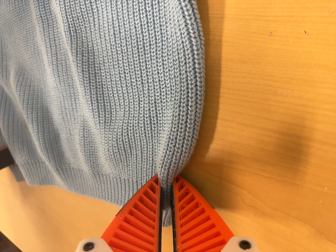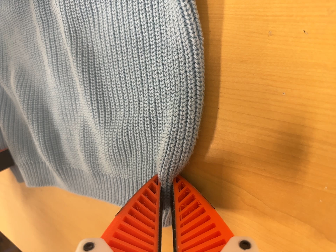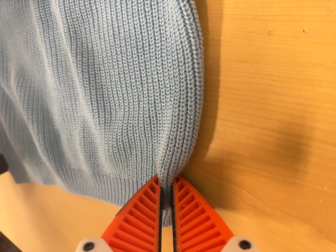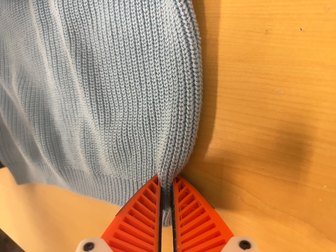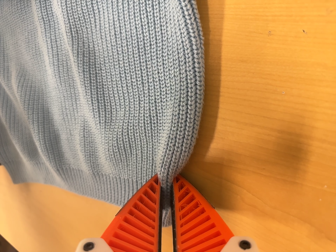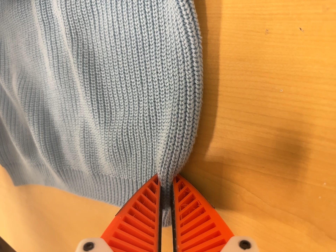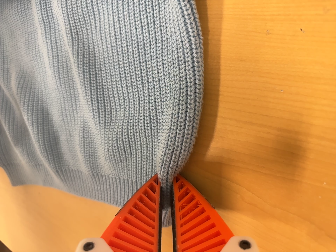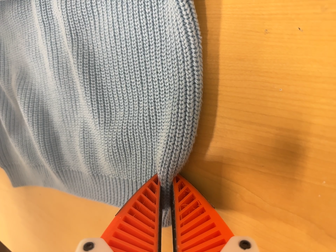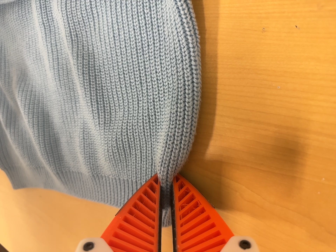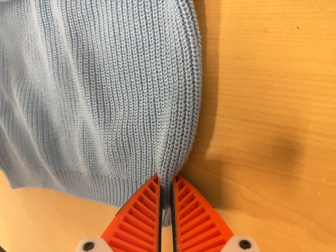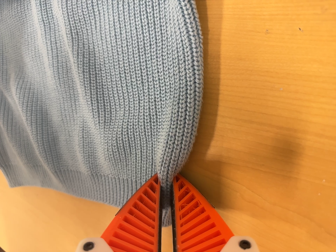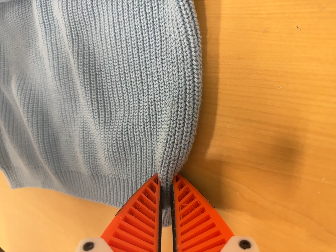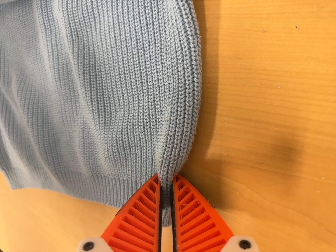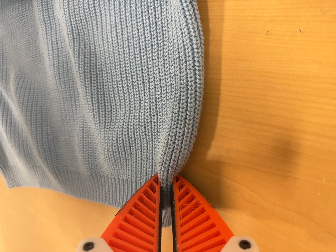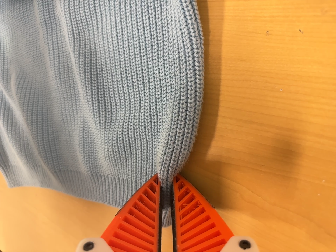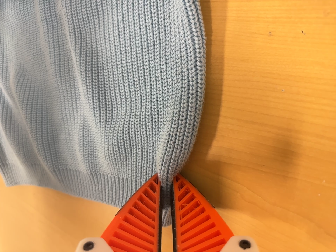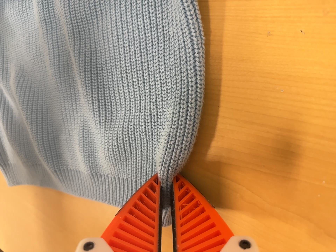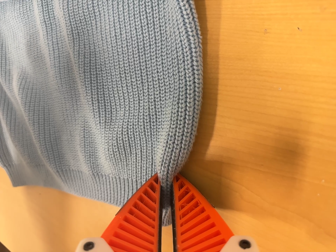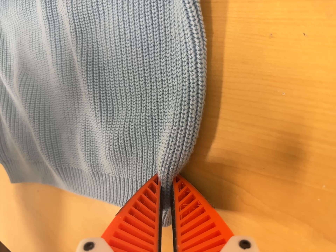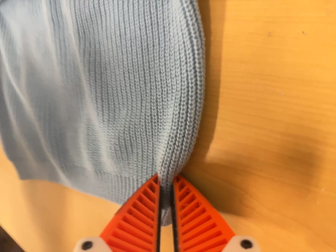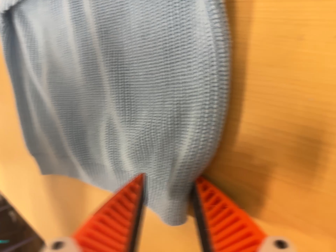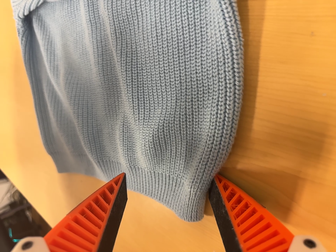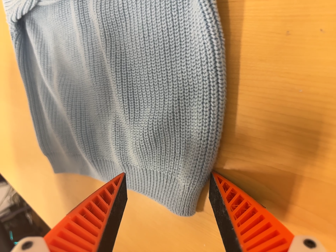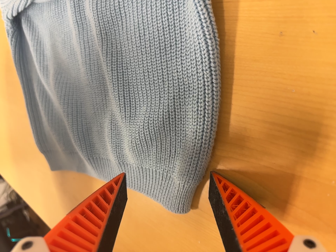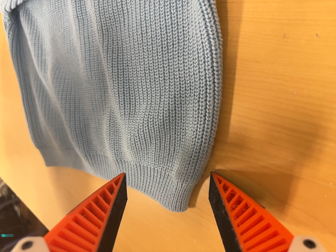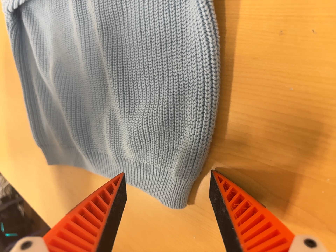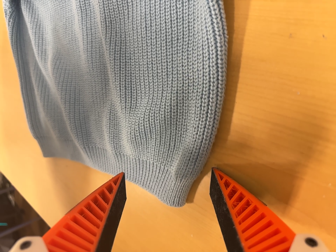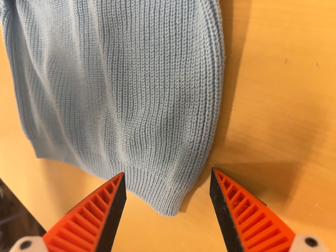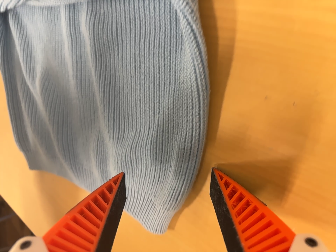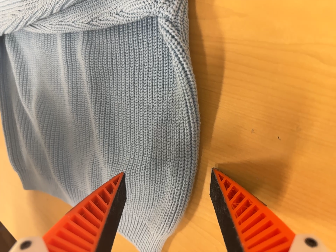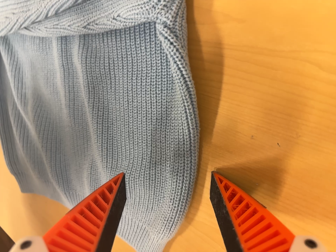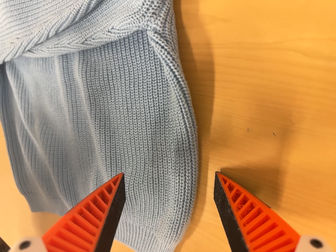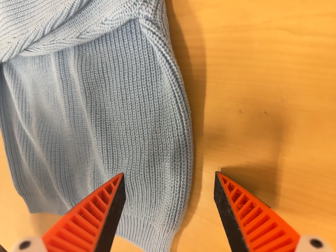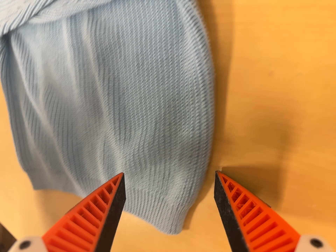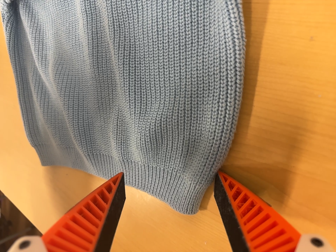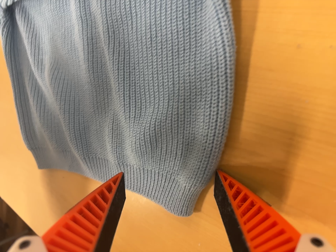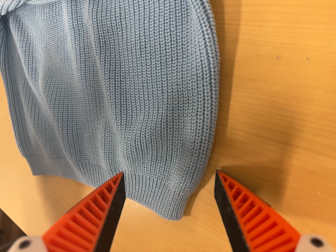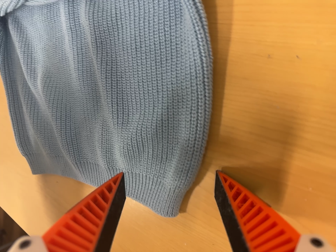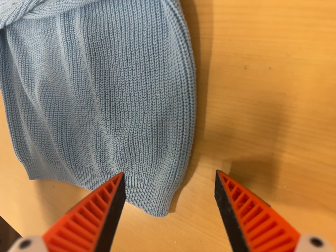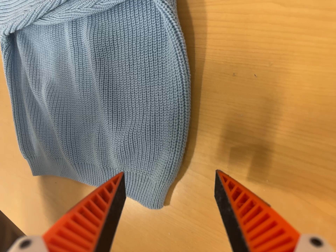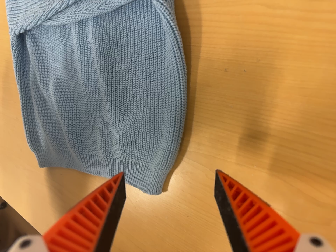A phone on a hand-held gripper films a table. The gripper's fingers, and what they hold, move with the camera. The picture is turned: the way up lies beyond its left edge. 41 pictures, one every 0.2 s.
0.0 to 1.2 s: The camera shifts only a little, or ends up much as it began.
1.2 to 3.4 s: The camera shifts only a little, or ends up much as it began.
3.4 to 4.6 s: The camera shifts only a little, or ends up much as it began.
4.6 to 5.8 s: The camera travels toward the top of its view, about 6 cm, so close, fixed things drift downward.
5.8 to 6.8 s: The camera travels toward the bottom of its view, about 7 cm, so close, fixed things drift upward.
6.8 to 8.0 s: The camera travels backward, about 9 cm, so what stands in front gets smaller.
The film runs backward here.
